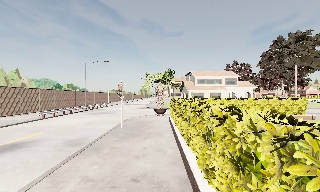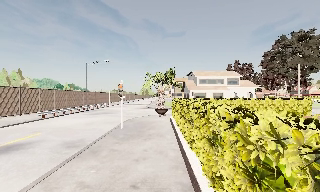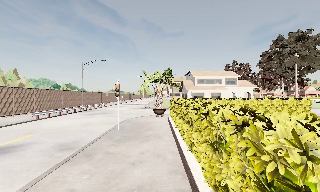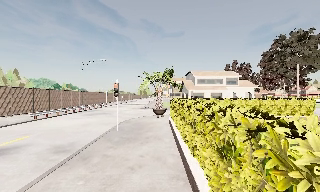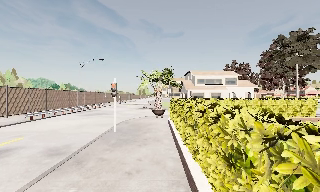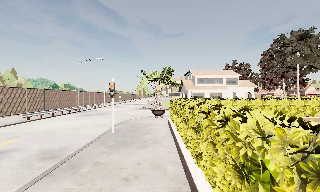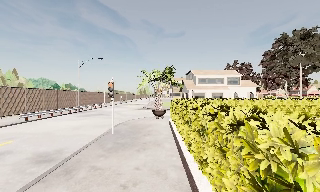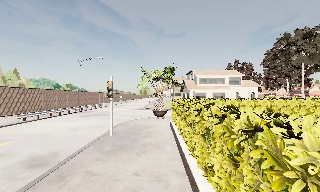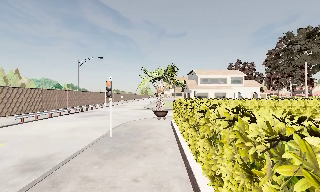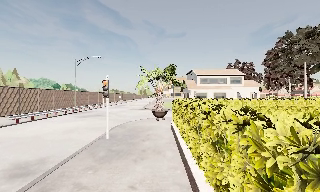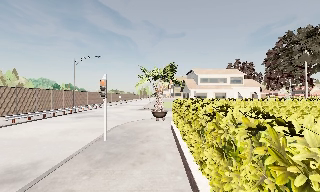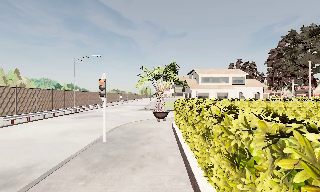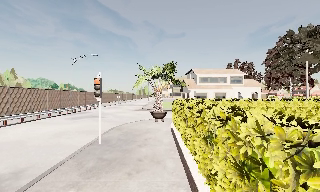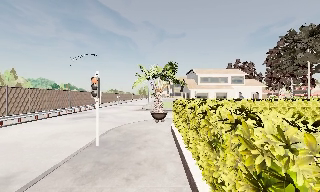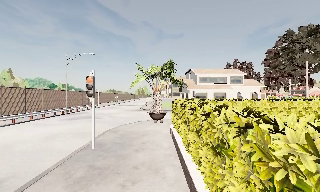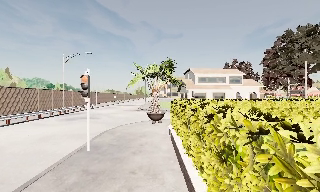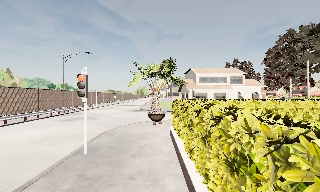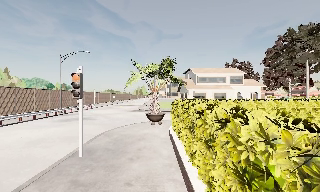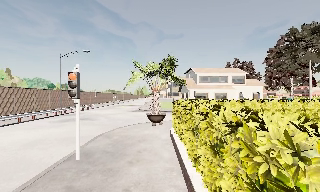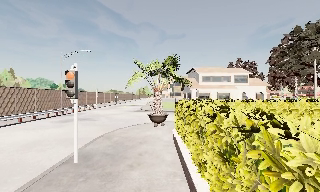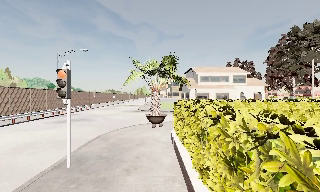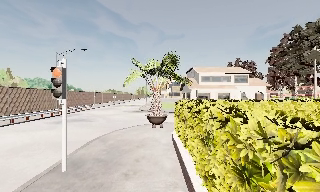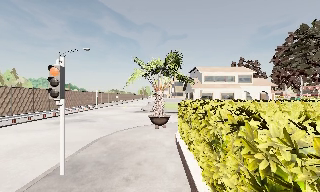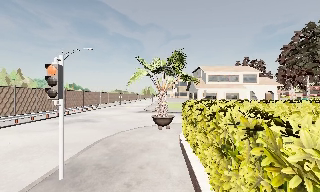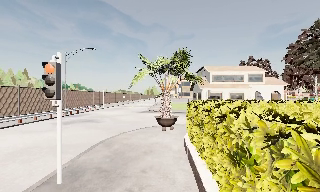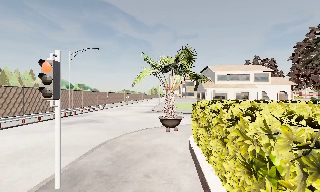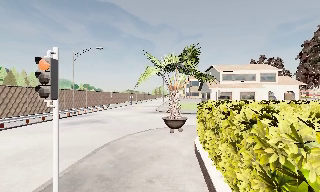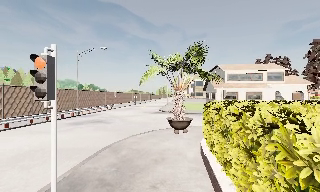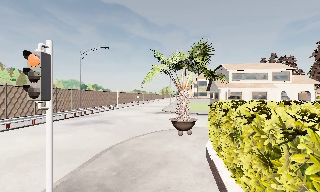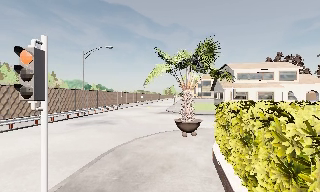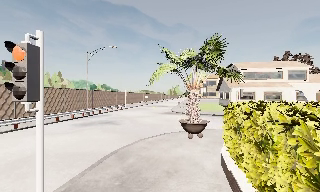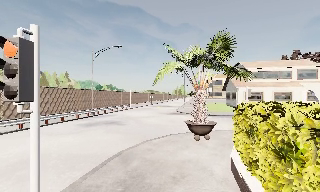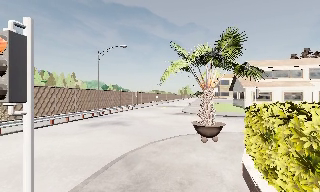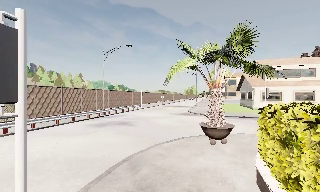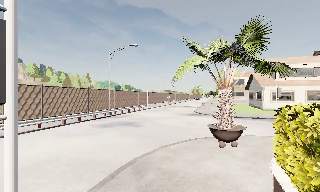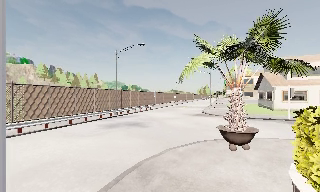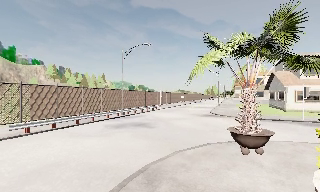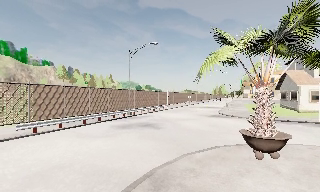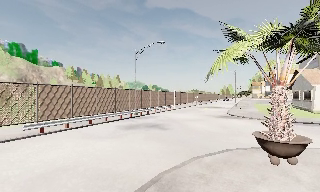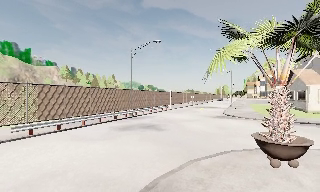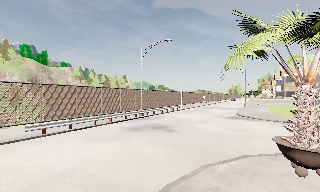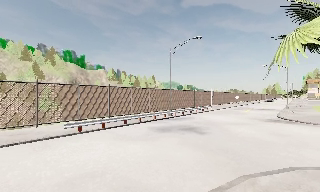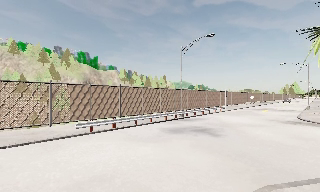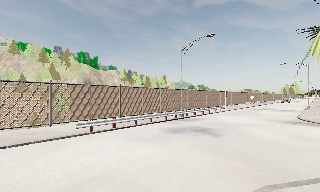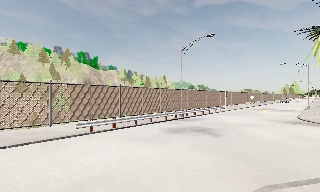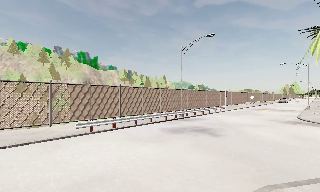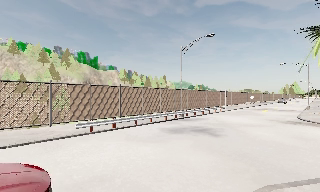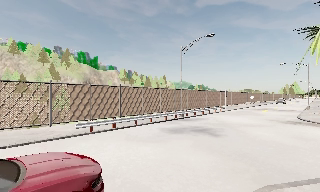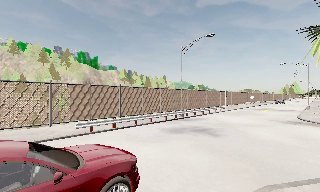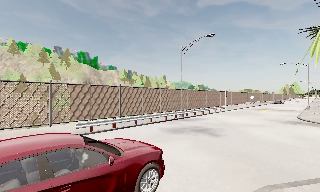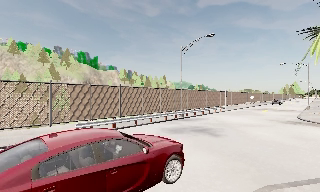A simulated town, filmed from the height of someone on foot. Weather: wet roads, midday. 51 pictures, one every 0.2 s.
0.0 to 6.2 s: The scene slides to the right, as the camera pans about 10 degrees to its left. It travels forward, about 9 m, so what stands in front looms larger.
6.2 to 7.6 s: The scene slides to the right, as the camera pans about 15 degrees to its left. It travels forward, about 2 m, so what stands in front looms larger.
7.6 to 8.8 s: The camera pans to its left, which is counterclockwise from overhead, by about 15 degrees. It travels forward, about 1 m, so what stands in front looms larger. It loses speed.
8.8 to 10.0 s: The camera keeps its place and its aim.
The film runs forward here.
